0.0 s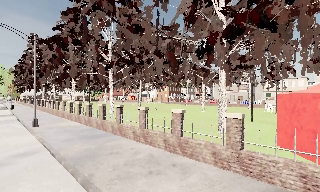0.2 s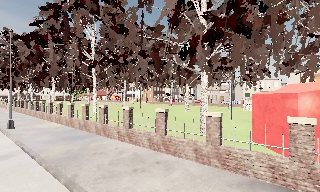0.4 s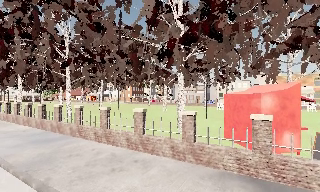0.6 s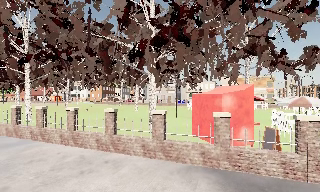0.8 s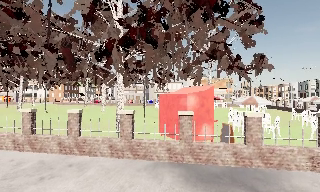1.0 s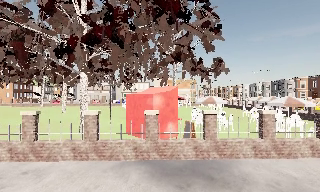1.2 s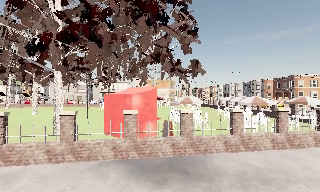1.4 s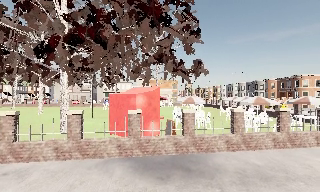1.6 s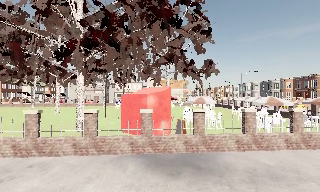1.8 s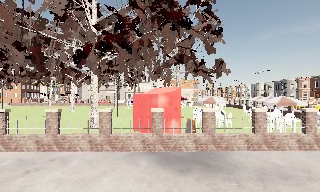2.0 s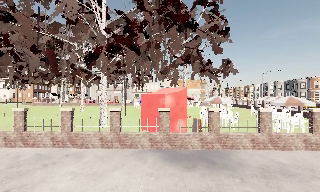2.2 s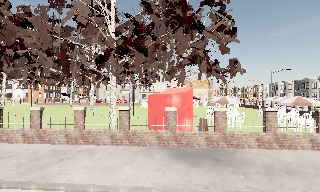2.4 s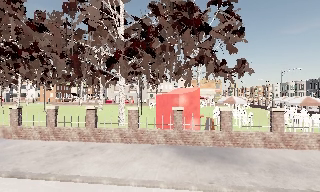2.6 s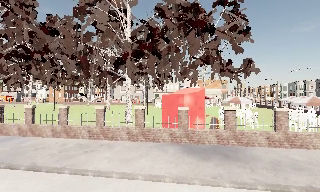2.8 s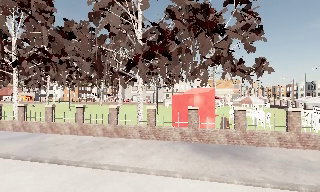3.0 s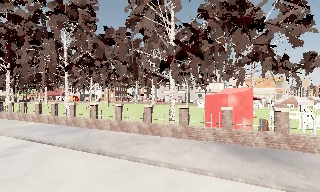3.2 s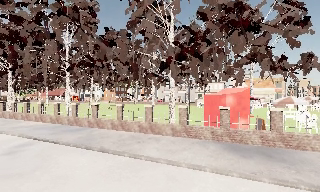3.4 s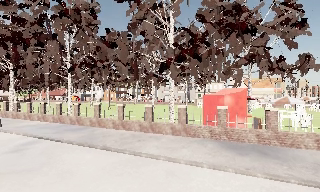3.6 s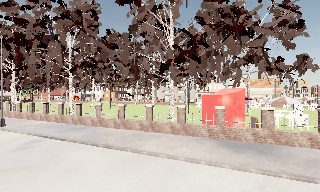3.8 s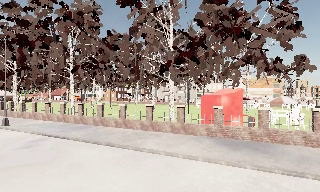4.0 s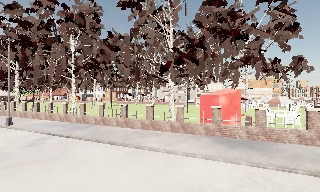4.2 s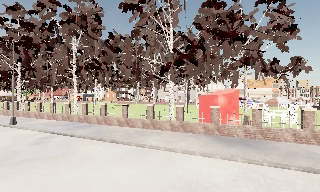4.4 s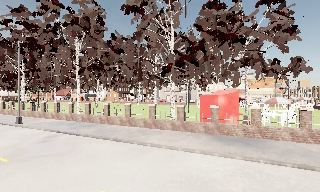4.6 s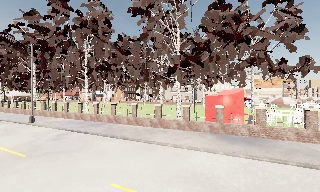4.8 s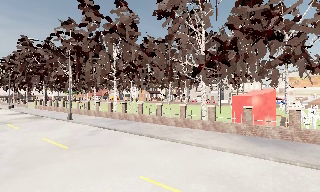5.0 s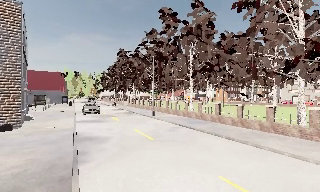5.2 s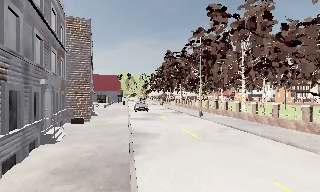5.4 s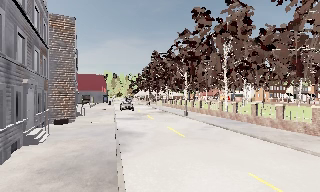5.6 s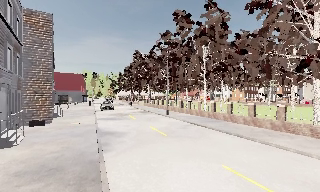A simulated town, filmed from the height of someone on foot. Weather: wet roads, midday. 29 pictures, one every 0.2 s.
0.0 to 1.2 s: The camera swings to its right by about 55 degrees, and the scene slides to the left. It travels backward, about 1 m.
1.2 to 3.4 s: The scene slides to the right, as the camera pans about 35 degrees to its left. It travels backward, about 3 m.
3.4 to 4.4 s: The camera travels backward, about 1.5 m, so what stands in front gets smaller.
4.4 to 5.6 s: The camera swings to its left by about 45 degrees, and the scene slides to the right. It travels backward, about 2 m.
The film runs backward here.
